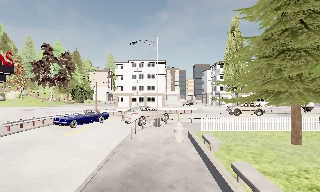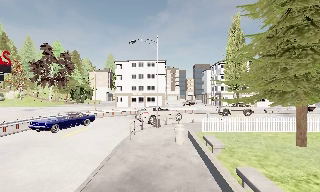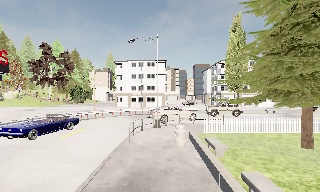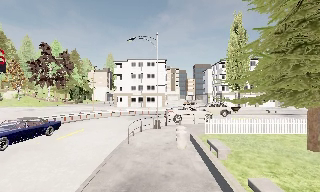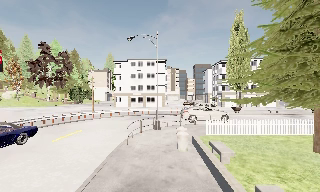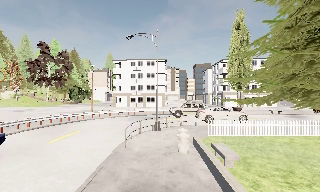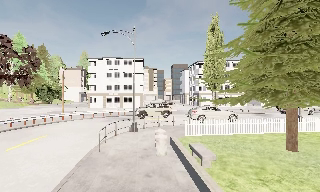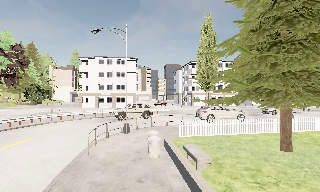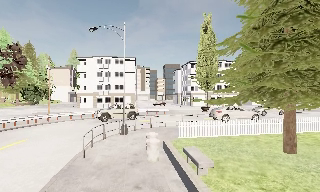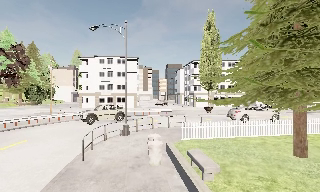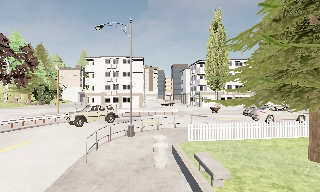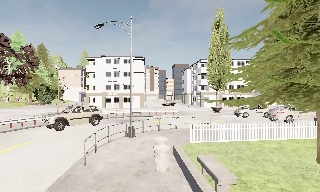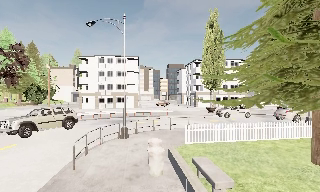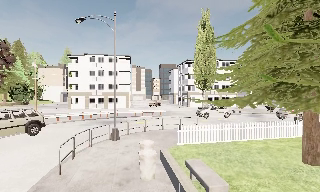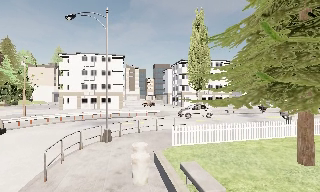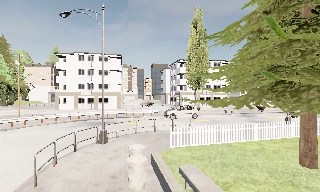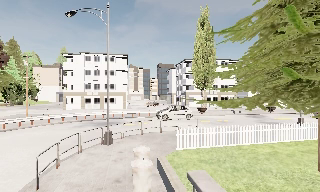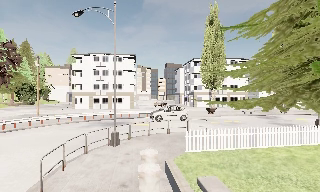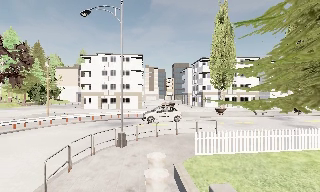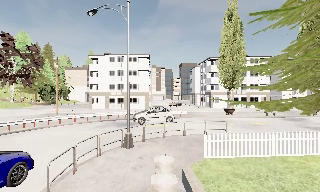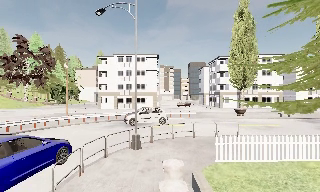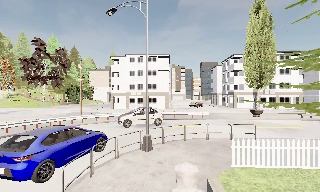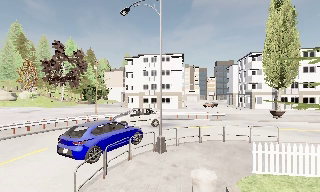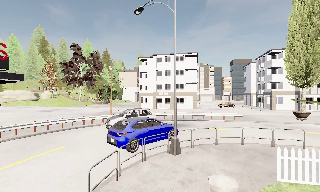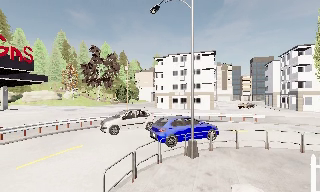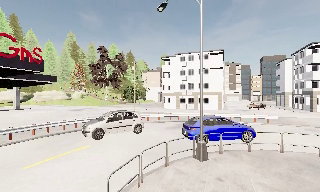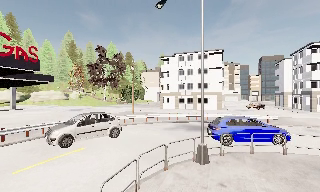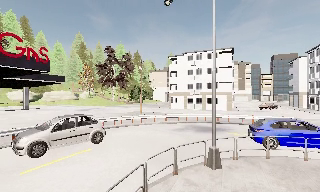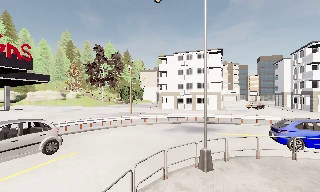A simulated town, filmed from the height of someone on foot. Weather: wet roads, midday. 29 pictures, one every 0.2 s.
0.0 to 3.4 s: The scene slides to the left, as the camera pans about 10 degrees to its right. It travels forward, about 5 m, so what stands in front looms larger.
3.4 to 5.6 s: The camera swings to its left by about 30 degrees, and the scene slides to the right. It travels forward, about 3 m, so what stands in front looms larger.
The film runs forward here.
